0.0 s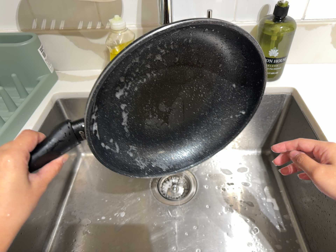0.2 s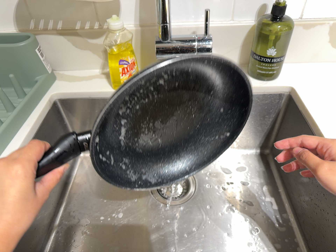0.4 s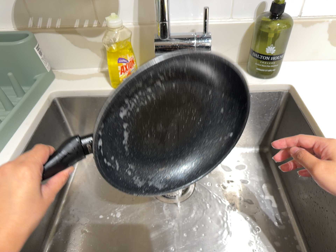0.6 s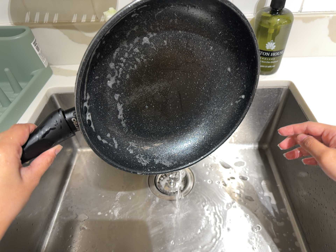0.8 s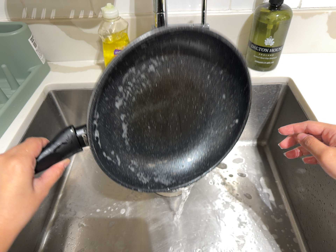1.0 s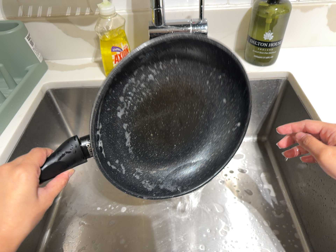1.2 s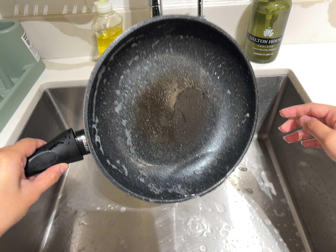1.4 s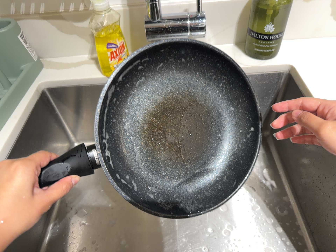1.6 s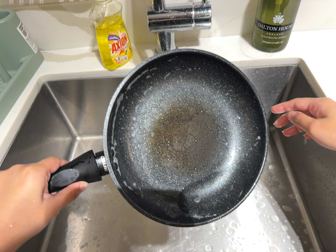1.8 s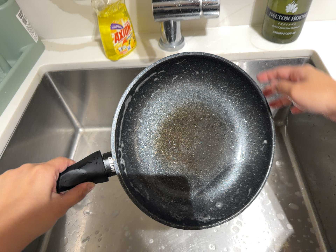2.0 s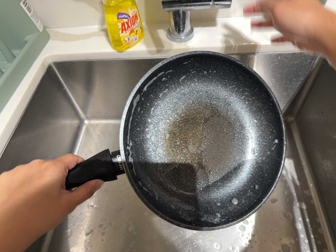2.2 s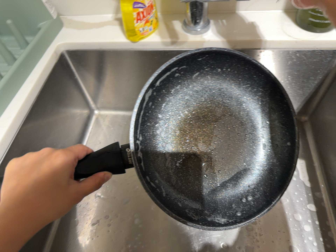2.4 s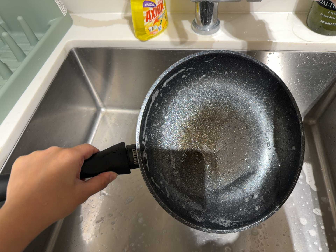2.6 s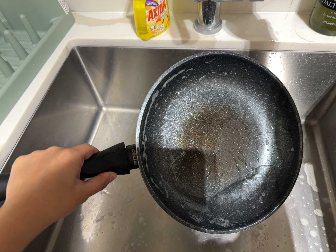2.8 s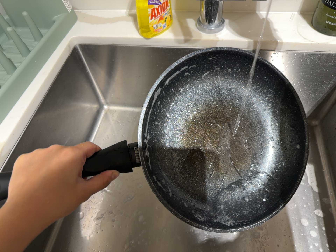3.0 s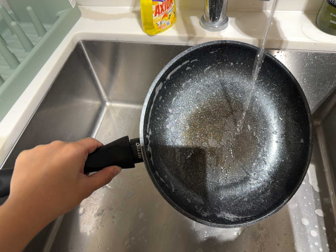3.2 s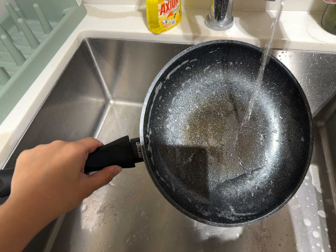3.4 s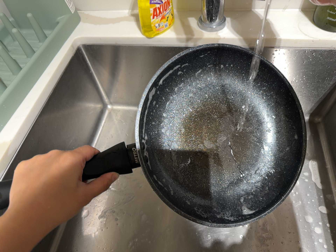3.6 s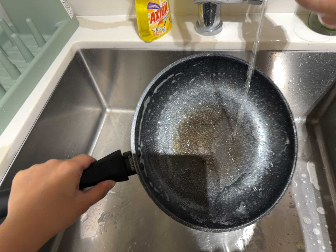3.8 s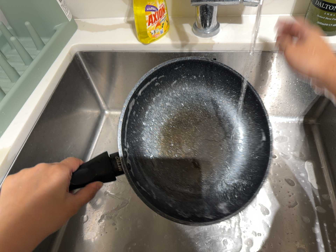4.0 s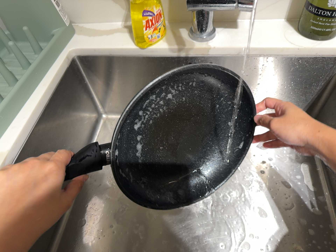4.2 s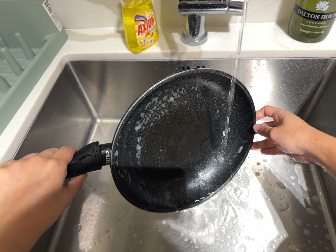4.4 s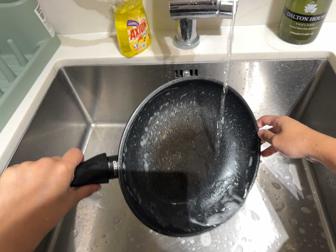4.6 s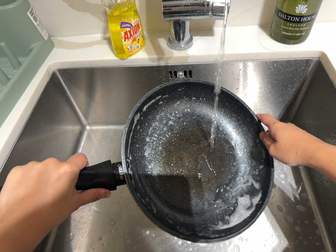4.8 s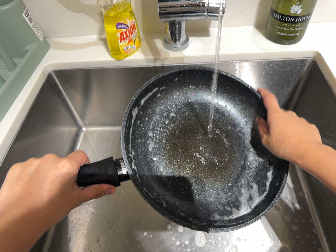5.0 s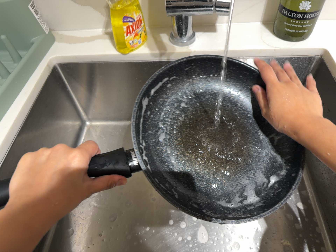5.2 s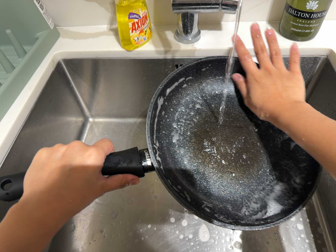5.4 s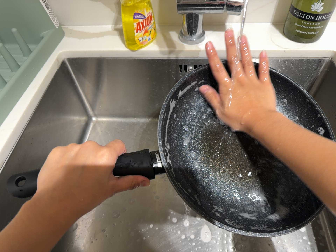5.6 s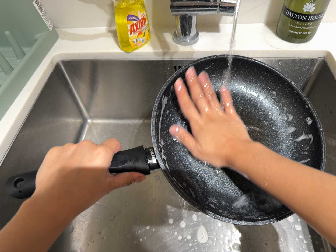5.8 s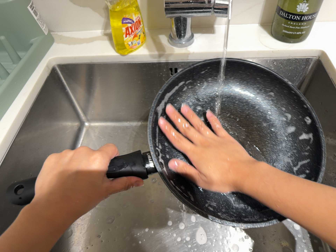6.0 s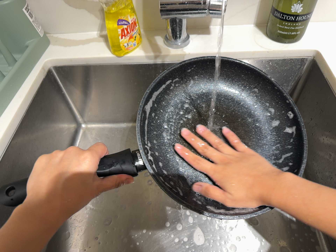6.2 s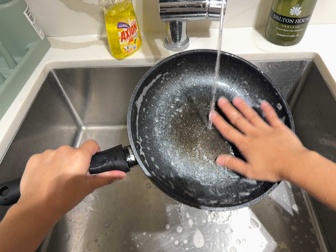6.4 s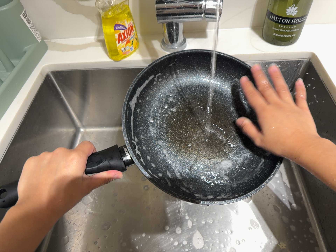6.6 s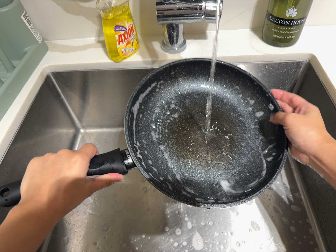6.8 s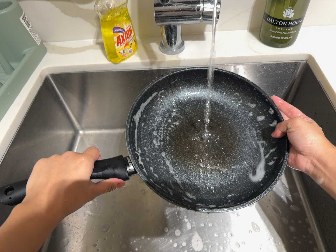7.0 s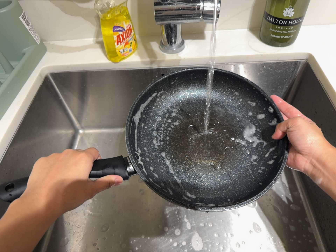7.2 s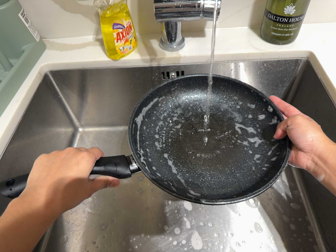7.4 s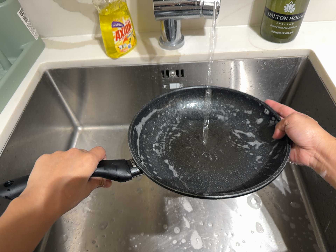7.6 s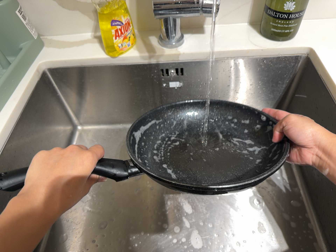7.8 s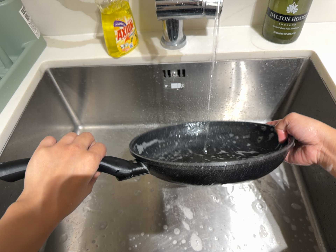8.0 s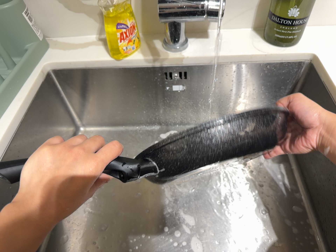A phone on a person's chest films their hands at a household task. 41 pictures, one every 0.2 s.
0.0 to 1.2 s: The camera shifts only a little, or ends up much as it began.
1.2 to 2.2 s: The camera travels forward, about 7 cm, so what stands in front looms larger. Its aim tips toward the bottom of its view by about 10 degrees, and the scene shifts upward.
2.2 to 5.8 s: The camera shifts only a little, or ends up much as it began.
5.8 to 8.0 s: The camera keeps its place and its aim.
The film runs backward here.
